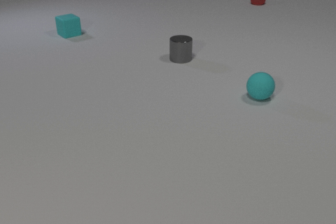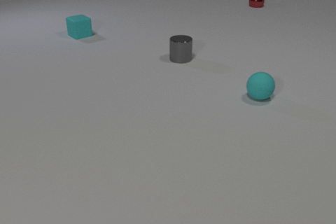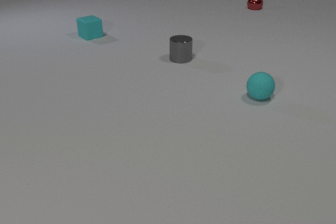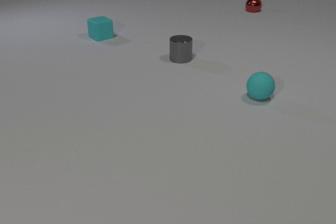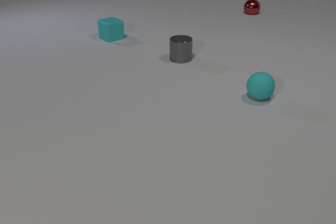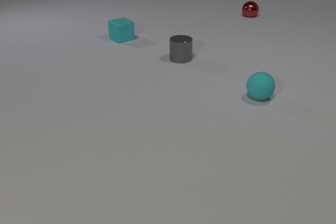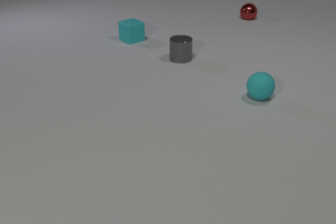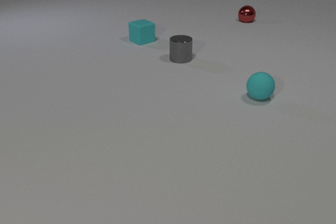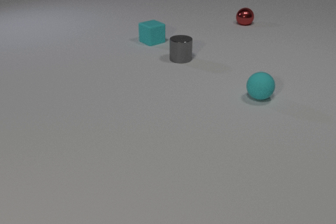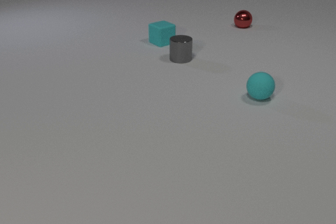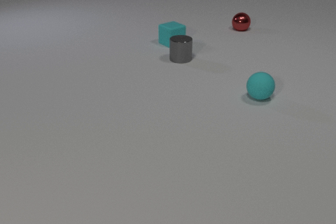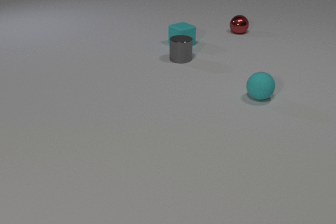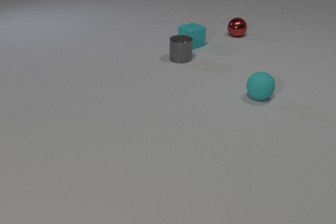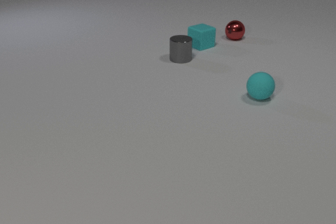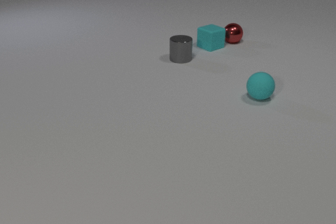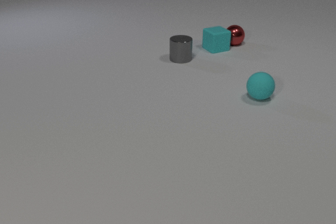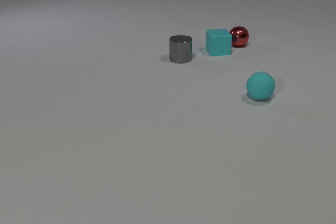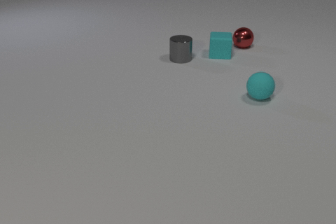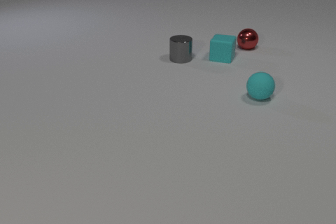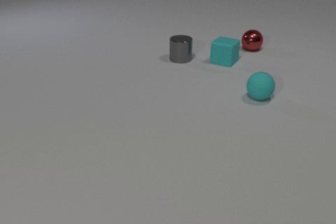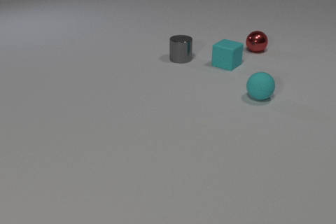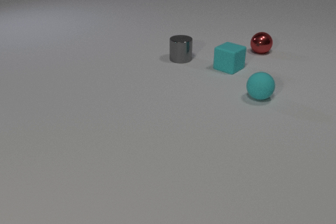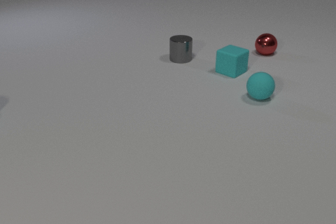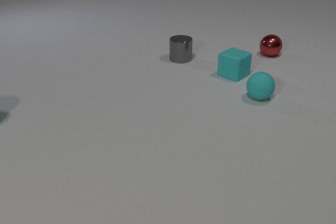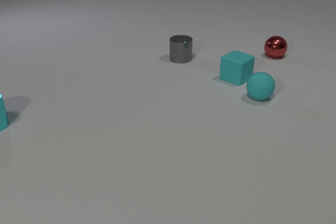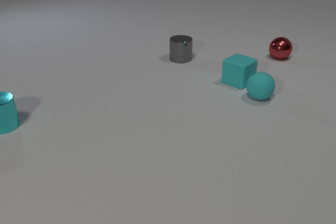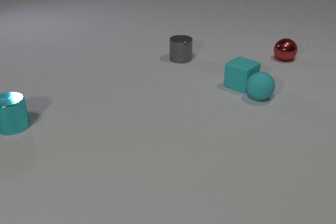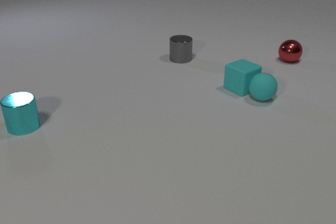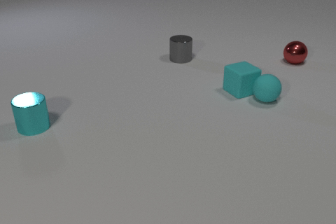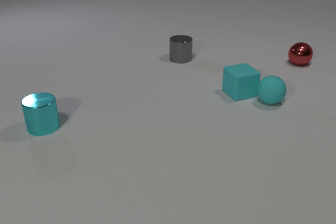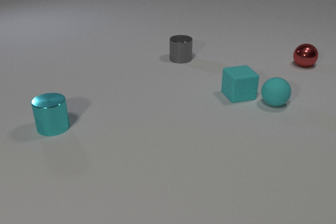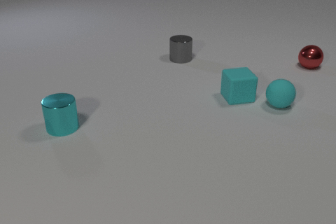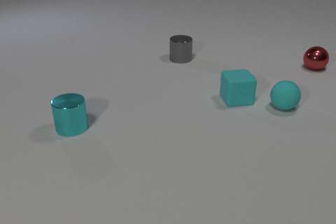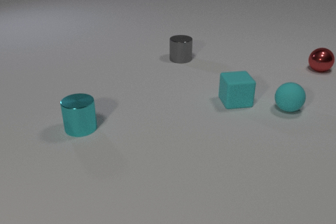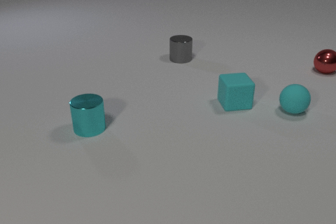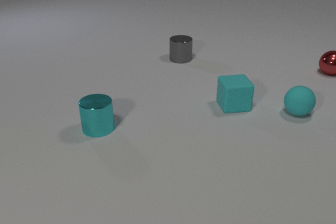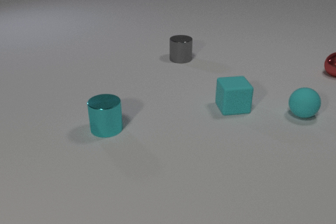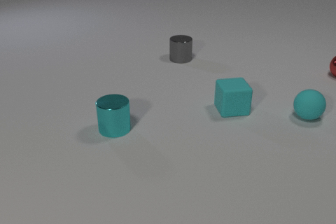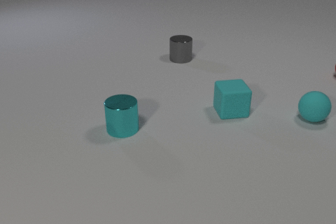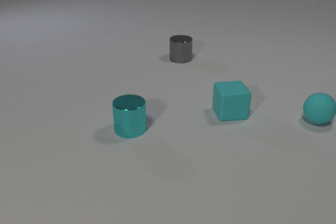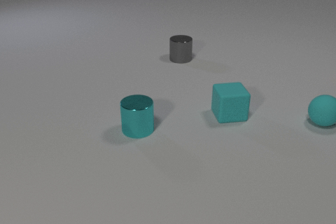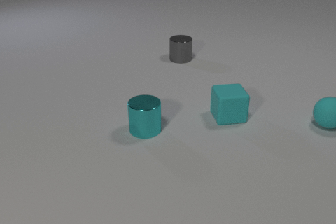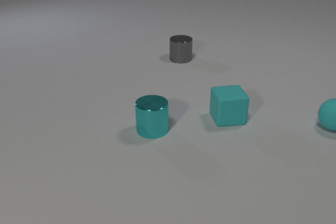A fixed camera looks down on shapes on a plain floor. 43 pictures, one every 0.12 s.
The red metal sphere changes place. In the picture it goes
toward the camera.
The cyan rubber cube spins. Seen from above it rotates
clockwise.
0.00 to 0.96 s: The cyan rubber cube slides to the right and toward the camera. The red metal sphere rolls toward the camera.
0.96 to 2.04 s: The cyan rubber cube slides to the right and toward the camera, spins so that its near face slides to the left, clockwise seen from above. The red metal sphere rolls toward the camera. The cyan rubber cube and the red metal sphere collide.
2.04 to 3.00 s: The cyan rubber cube slides toward the camera, spins clockwise seen from above by about 30 degrees, its near face sliding to the left. The red metal sphere rolls to the right and toward the camera. The cyan metal cylinder comes in at the left edge, slides to the right and toward the camera.
3.00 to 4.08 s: The cyan rubber cube slides toward the camera, spins so that its near face slides to the left, clockwise seen from above. The red metal sphere rolls to the right and toward the camera. The cyan rubber sphere rolls to the right and toward the camera. The cyan metal cylinder slides to the right. The cyan rubber cube and the cyan rubber sphere collide.
4.08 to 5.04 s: The cyan rubber cube slides toward the camera. The red metal sphere rolls to the right and toward the camera, leaves at the right edge. The cyan rubber sphere rolls to the right and toward the camera. The cyan metal cylinder slides to the right.
What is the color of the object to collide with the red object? cyan.
What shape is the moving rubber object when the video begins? cube.
How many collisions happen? 2.
